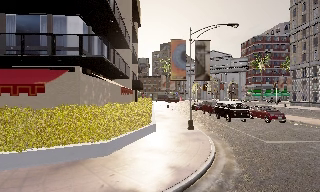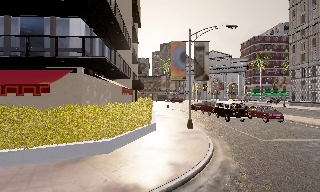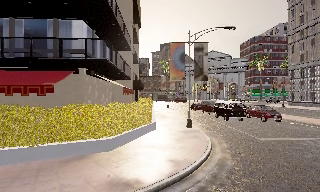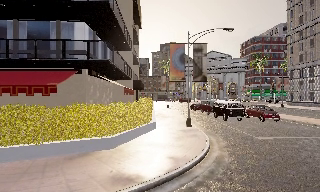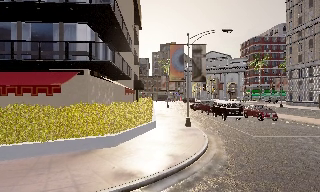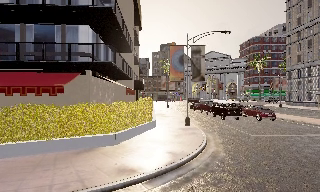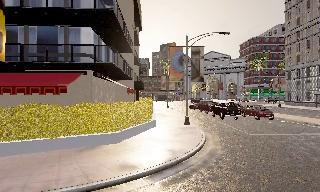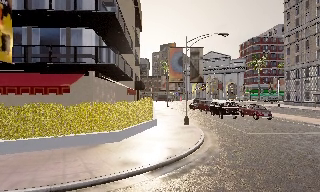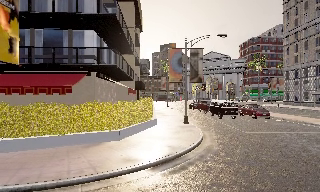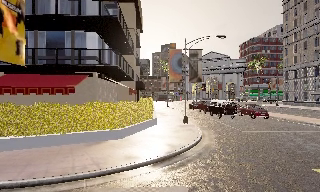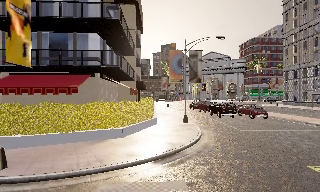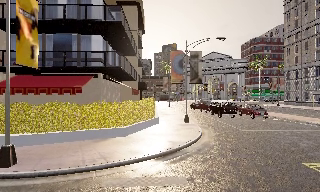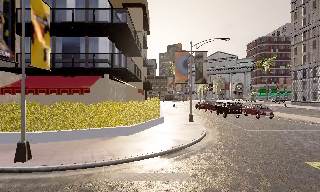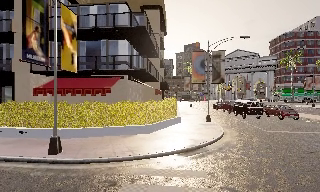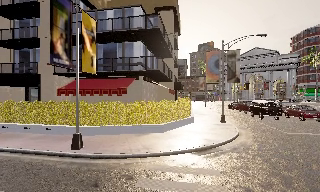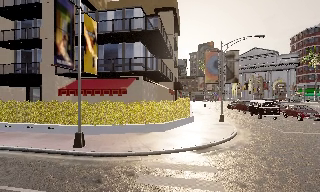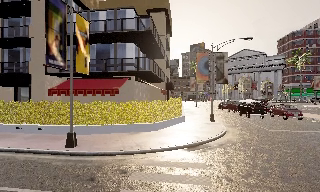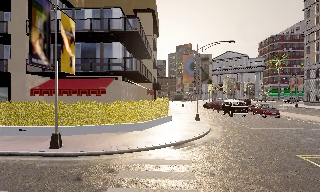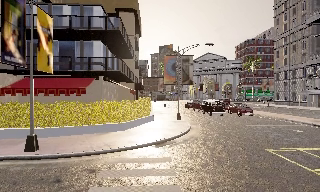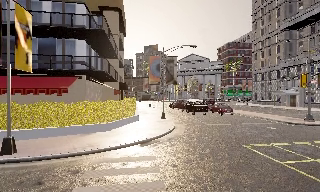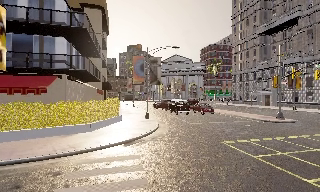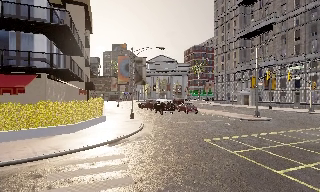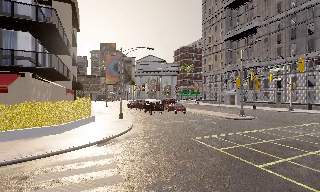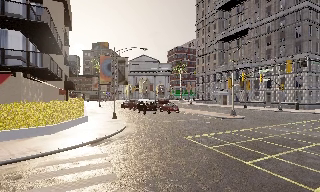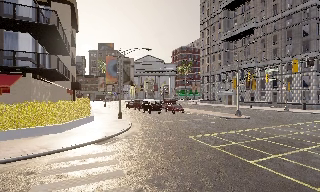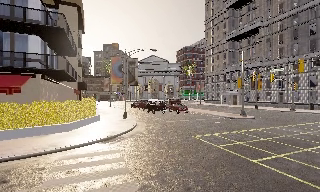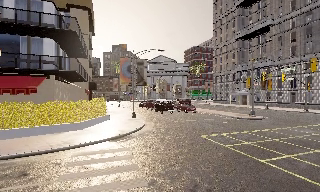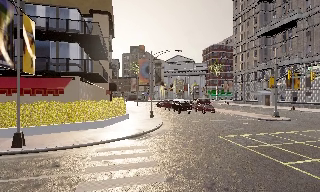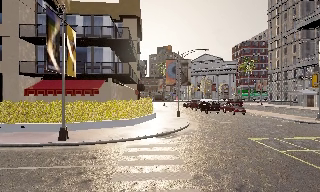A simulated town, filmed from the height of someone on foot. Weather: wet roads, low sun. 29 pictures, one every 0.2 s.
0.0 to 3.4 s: The camera travels backward, about 4.5 m, so what stands in front gets smaller.
3.4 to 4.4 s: The camera swings to its right by about 25 degrees, and the scene slides to the left. It travels backward, about 1 m, so what stands in front gets smaller.
4.4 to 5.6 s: The camera pans to its left, which is counterclockwise from overhead, by about 20 degrees. It travels backward, about 1 m, so what stands in front gets smaller.
The film runs backward here.
